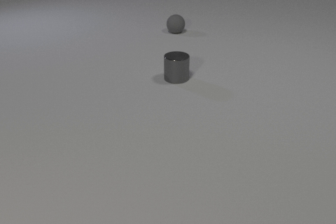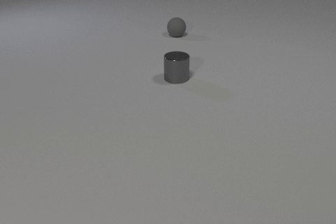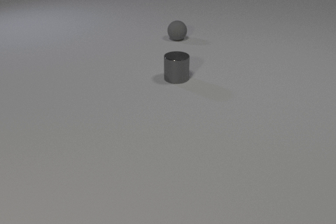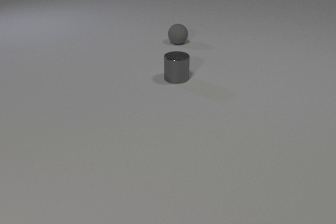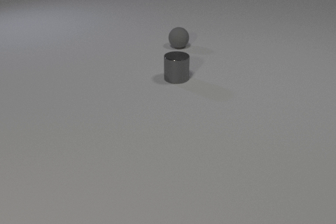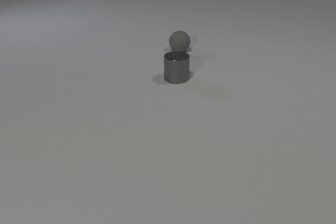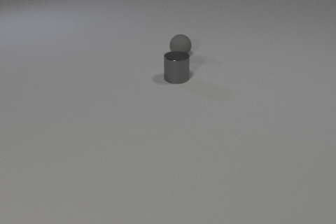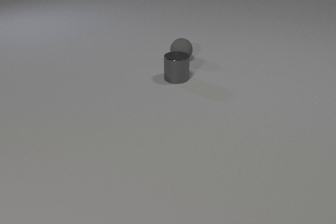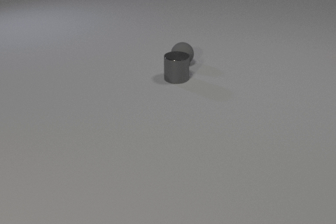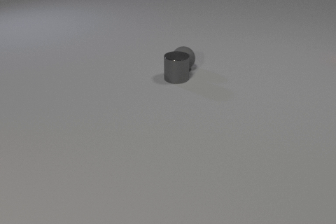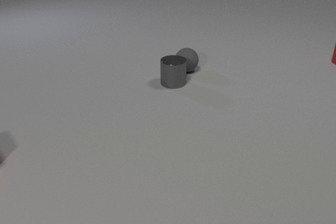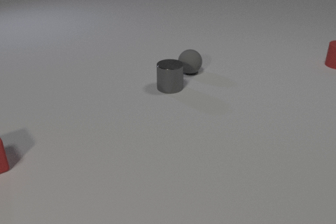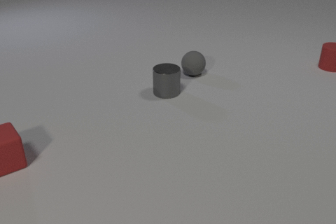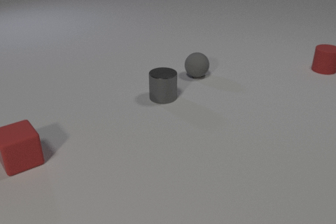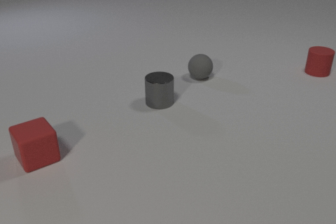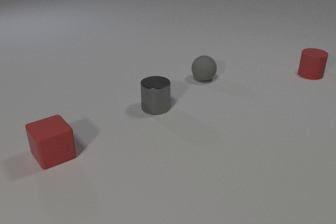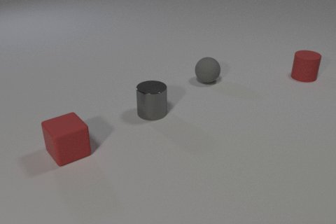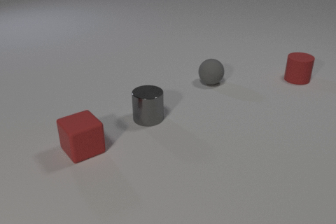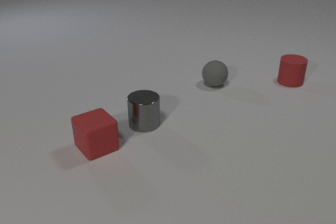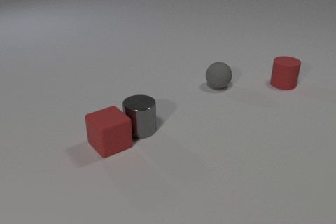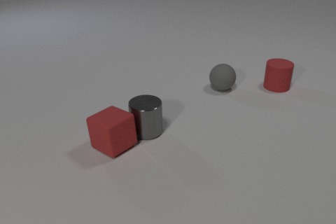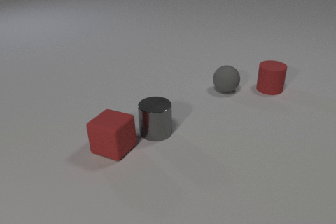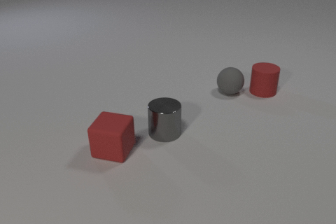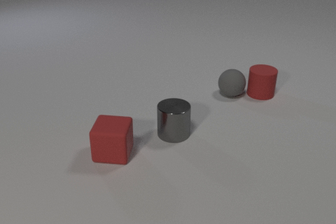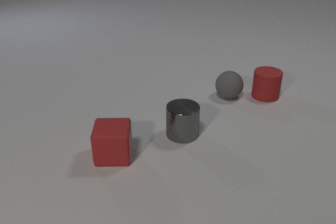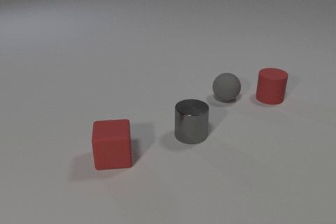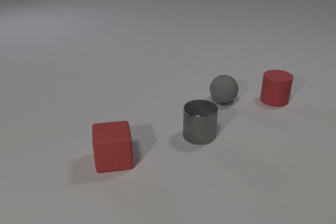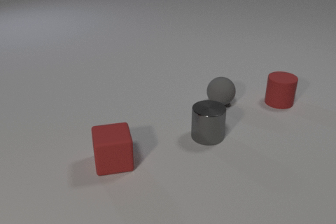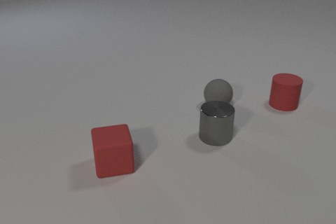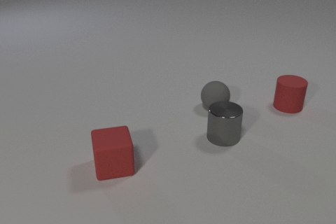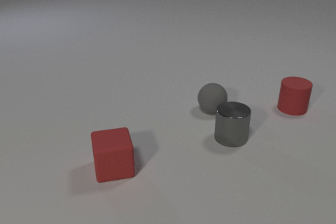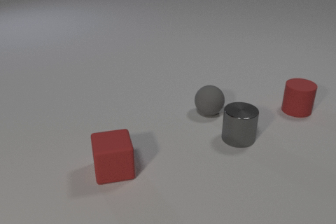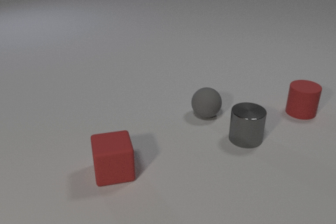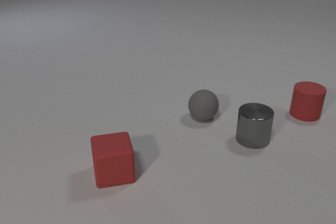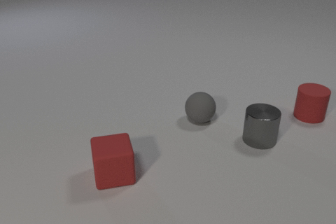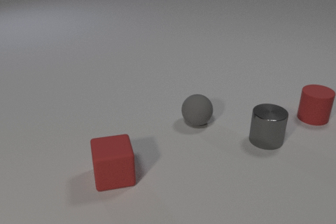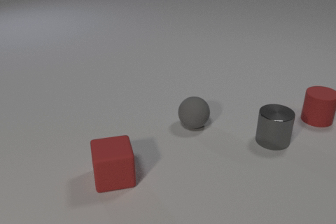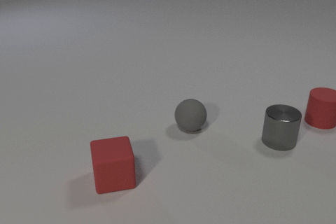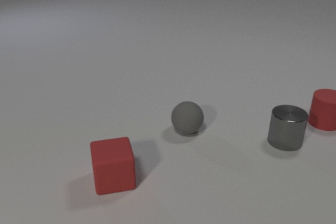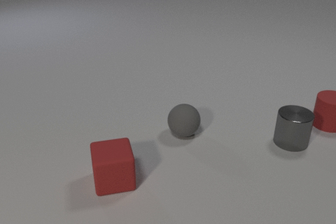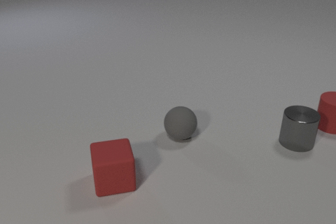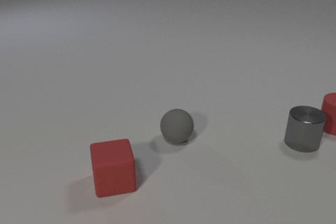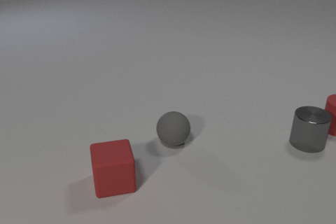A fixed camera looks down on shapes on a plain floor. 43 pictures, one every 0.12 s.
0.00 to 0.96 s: The gray rubber sphere rolls toward the camera.
0.96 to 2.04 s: The gray rubber sphere rolls toward the camera and to the right. The gray metal cylinder slides toward the camera. The red rubber cylinder comes in at the right edge, slides toward the camera and to the left. The red rubber cube comes in at the left edge, slides to the right. The gray rubber sphere and the gray metal cylinder collide.
2.04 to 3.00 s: The gray rubber sphere rolls toward the camera and to the right. The gray metal cylinder slides to the right and toward the camera. The red rubber cylinder slides toward the camera and to the left. The red rubber cube slides to the right and toward the camera, spins so that its near face slides to the right, counterclockwise seen from above. The gray metal cylinder and the red rubber cube collide. The gray rubber sphere and the red rubber cylinder collide.
3.00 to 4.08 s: The gray rubber sphere rolls toward the camera and to the left. The gray metal cylinder slides to the right. The red rubber cylinder slides to the right and toward the camera. The red rubber cube slides toward the camera.
4.08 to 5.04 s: The gray rubber sphere rolls toward the camera and to the left. The gray metal cylinder slides to the right. The red rubber cylinder slides to the right and toward the camera. The red rubber cube slides toward the camera.
How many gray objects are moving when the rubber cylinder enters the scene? 2.
What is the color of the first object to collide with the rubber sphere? gray.
How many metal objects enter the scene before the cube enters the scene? 0.
